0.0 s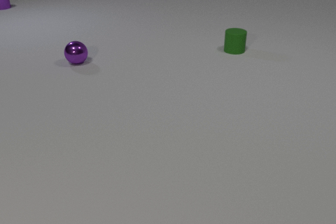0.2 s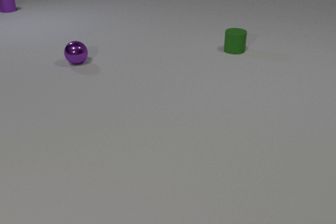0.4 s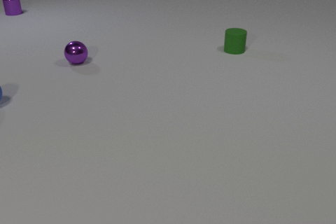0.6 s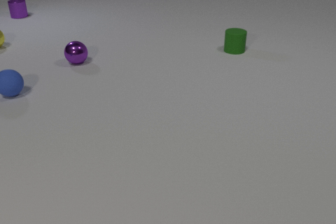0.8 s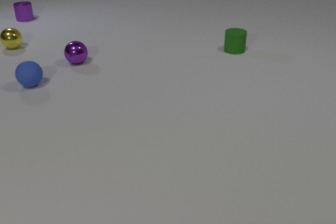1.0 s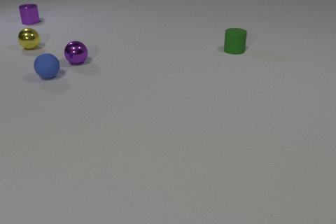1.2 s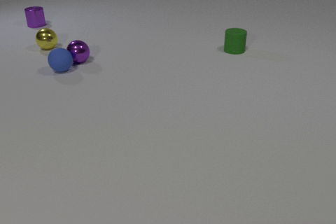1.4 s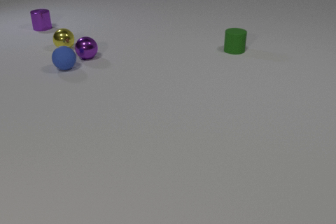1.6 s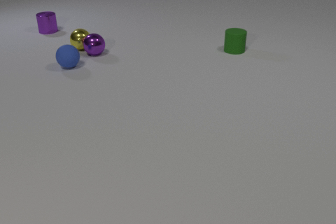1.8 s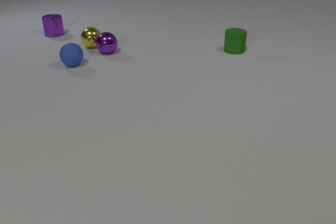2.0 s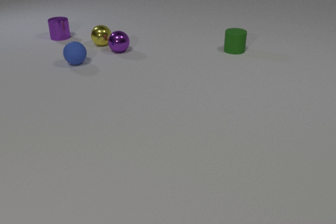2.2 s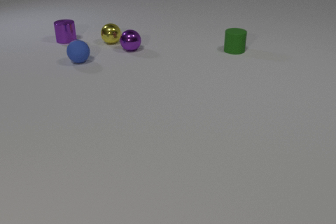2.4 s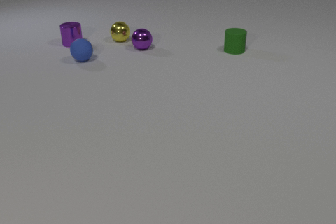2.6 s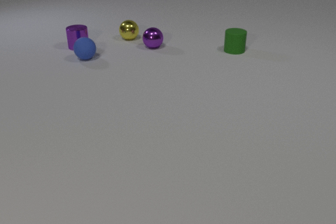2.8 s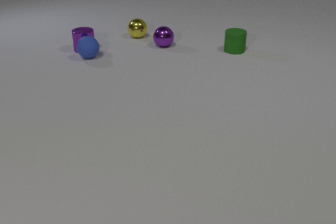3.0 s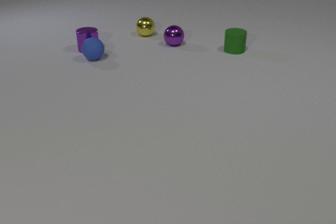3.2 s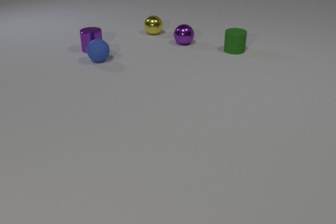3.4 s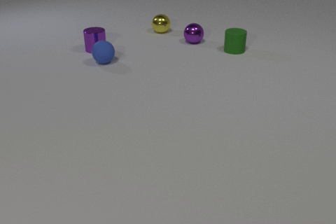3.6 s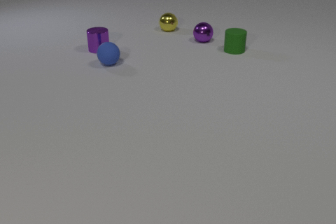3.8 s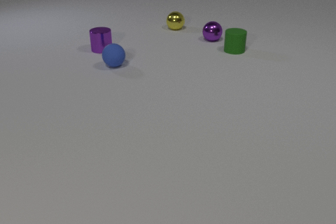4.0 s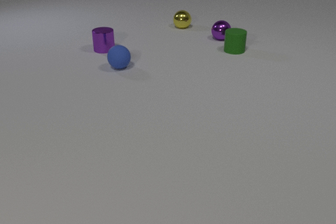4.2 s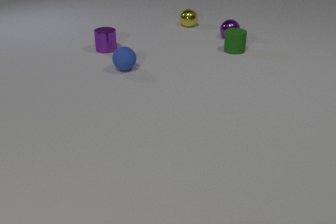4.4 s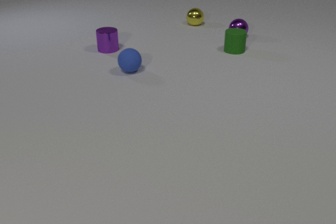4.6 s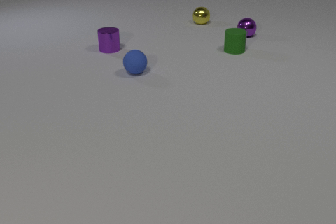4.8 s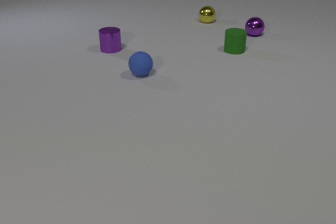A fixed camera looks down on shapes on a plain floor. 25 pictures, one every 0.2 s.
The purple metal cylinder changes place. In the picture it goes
toward the camera.
The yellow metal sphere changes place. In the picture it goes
to the right.
0.0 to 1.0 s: The blue rubber sphere comes in at the left edge, rolls to the right and away from the camera. The purple metal cylinder slides toward the camera. The yellow metal sphere comes in at the left edge, rolls to the right and toward the camera.
1.0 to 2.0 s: The blue rubber sphere rolls away from the camera and to the right. The purple metal sphere rolls to the right and away from the camera. The purple metal cylinder slides toward the camera and to the right. The yellow metal sphere rolls to the right. The blue rubber sphere and the purple metal sphere collide. The purple metal sphere and the yellow metal sphere collide.
2.0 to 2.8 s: The blue rubber sphere rolls away from the camera and to the right. The purple metal sphere rolls to the right. The purple metal cylinder slides toward the camera and to the right. The yellow metal sphere rolls to the right and away from the camera. The blue rubber sphere and the purple metal cylinder collide.
2.8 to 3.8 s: The blue rubber sphere rolls toward the camera and to the right. The purple metal sphere rolls to the right and away from the camera. The purple metal cylinder slides to the right. The yellow metal sphere rolls to the right and away from the camera.
3.8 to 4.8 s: The blue rubber sphere rolls to the right and toward the camera. The purple metal sphere rolls to the right and away from the camera. The purple metal cylinder slides to the right. The yellow metal sphere rolls to the right and away from the camera.
What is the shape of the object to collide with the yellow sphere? sphere.
Are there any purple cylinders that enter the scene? no.
What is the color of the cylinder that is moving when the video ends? purple.
